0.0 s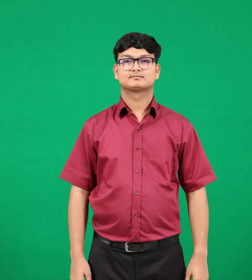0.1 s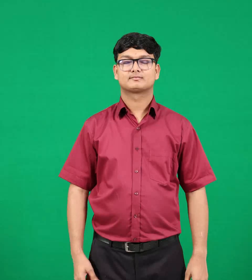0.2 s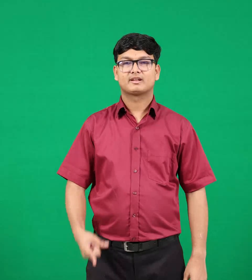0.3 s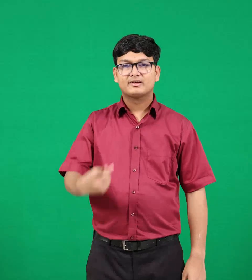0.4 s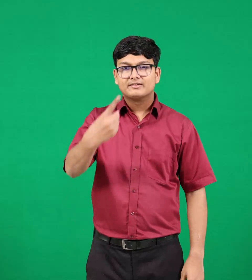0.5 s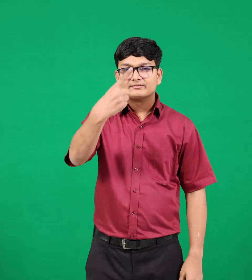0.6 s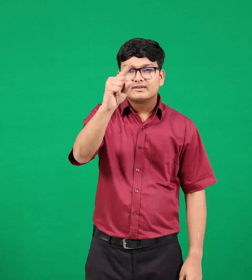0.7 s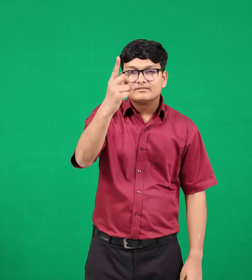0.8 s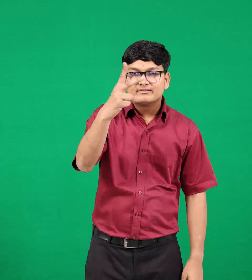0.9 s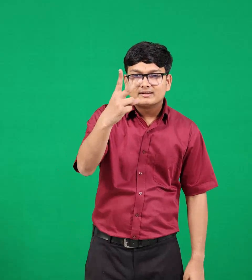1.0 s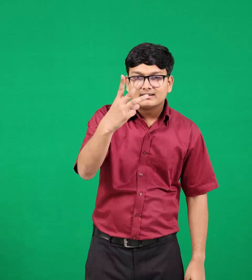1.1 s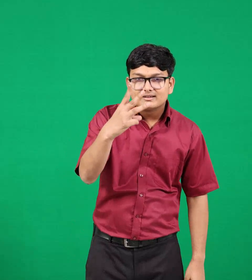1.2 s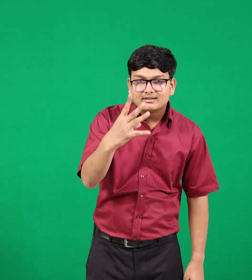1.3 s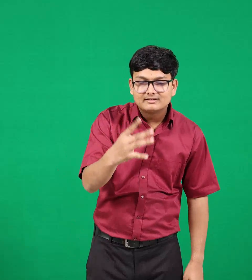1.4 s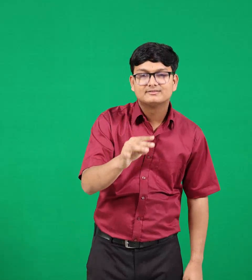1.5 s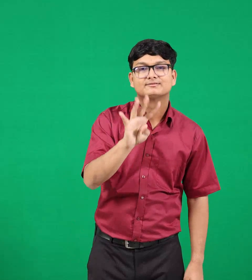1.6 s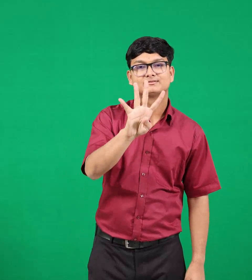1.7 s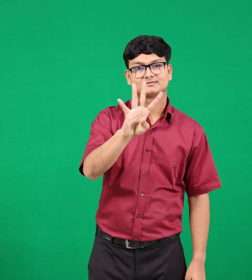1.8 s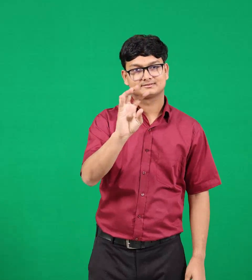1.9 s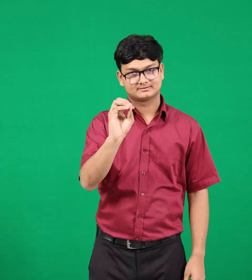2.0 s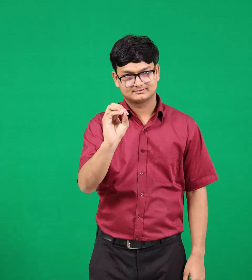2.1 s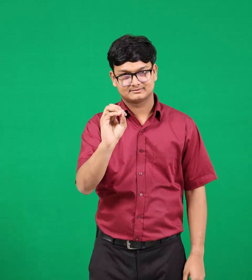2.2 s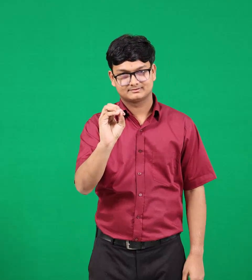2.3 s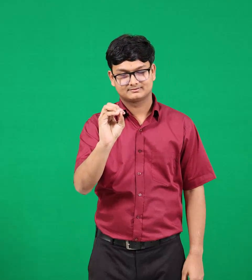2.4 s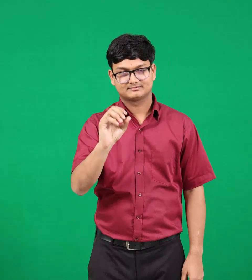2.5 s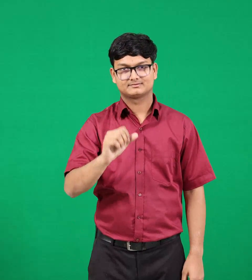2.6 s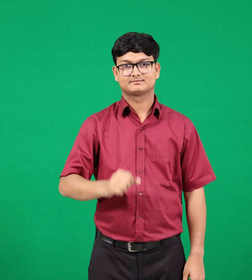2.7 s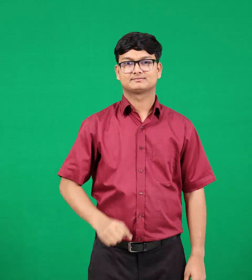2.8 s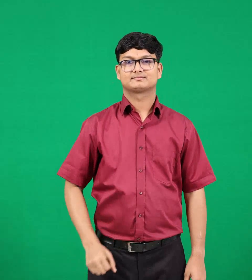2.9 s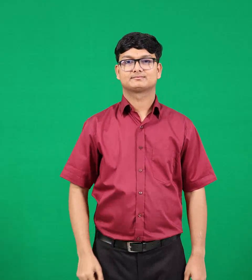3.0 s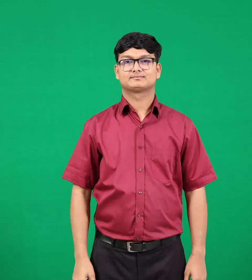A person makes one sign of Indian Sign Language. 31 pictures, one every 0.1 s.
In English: forieth
